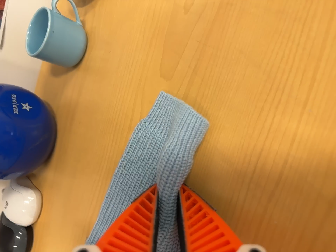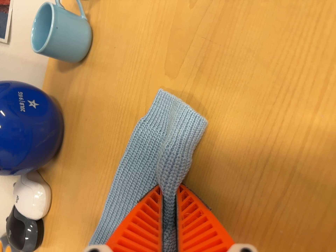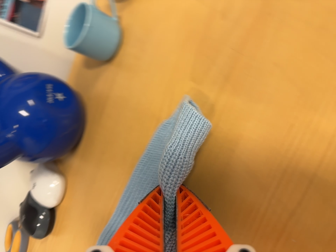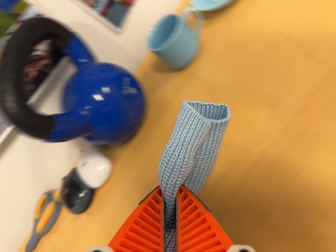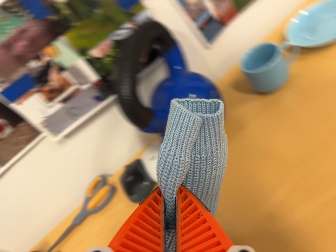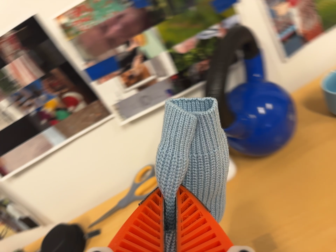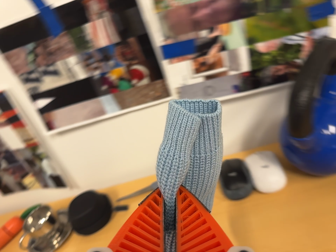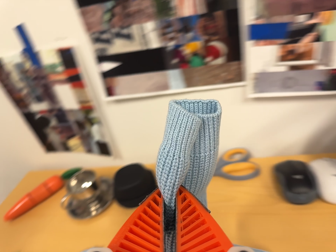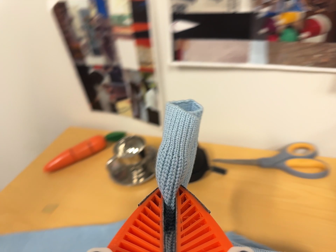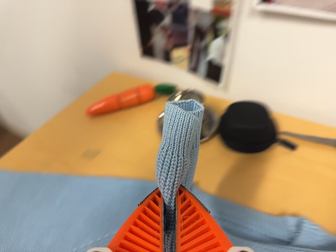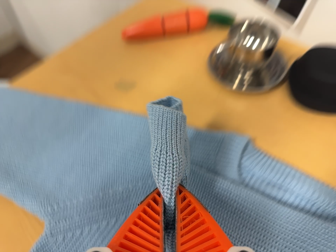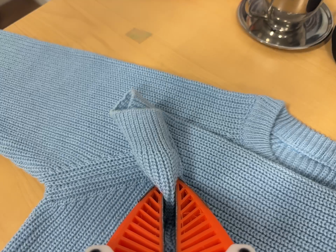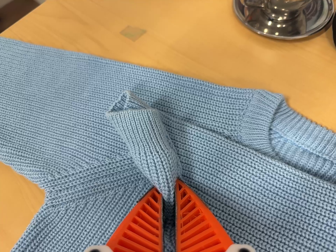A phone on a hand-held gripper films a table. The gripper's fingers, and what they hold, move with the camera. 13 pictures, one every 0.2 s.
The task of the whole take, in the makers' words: right arm across.
0.0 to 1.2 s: The scene slides to the right, as the camera pans about 20 degrees to its left. It travels to its left, about 30 cm, so close, fixed things drift to the right. It rolls about its line of sight by about 60 degrees, and the scene rotates clockwise.
1.2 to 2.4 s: The scene slides to the right, as the camera pans about 20 degrees to its left. It travels forward and to its left, about 36 cm. Its aim tips toward the bottom of its view by about 40 degrees, and the scene shifts upward. It rolls about its line of sight by about 40 degrees, and the scene rotates clockwise.
The film runs forward here.
